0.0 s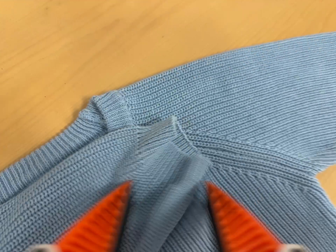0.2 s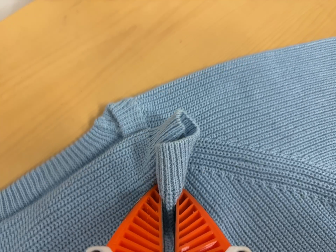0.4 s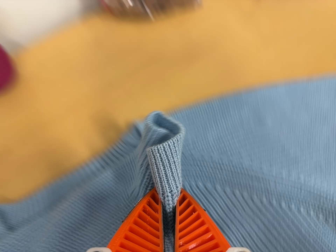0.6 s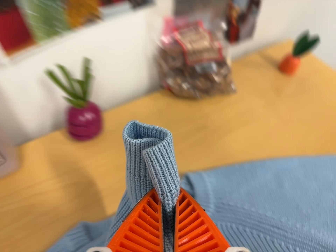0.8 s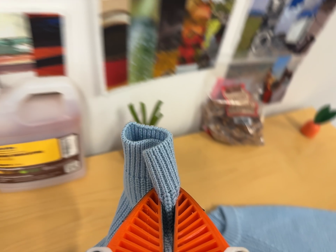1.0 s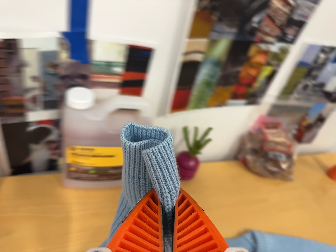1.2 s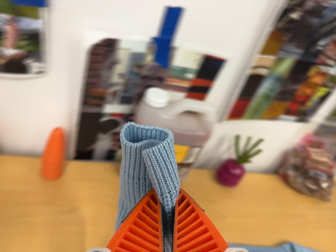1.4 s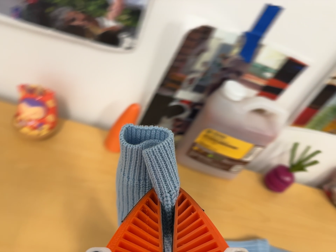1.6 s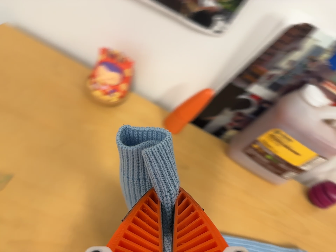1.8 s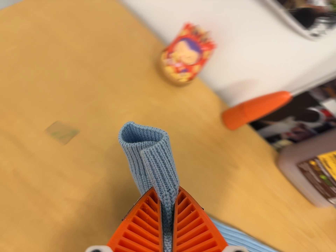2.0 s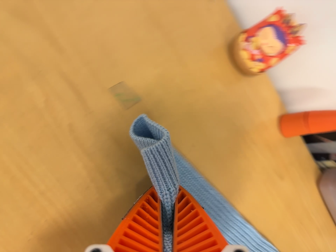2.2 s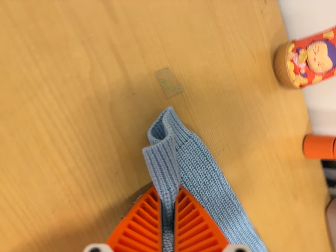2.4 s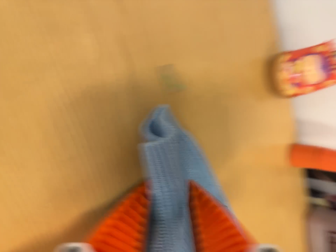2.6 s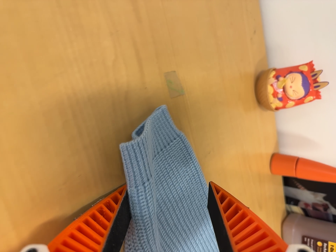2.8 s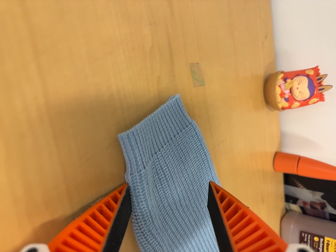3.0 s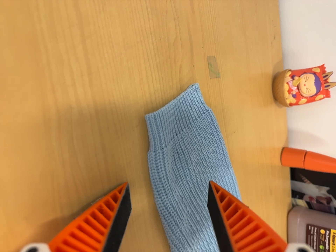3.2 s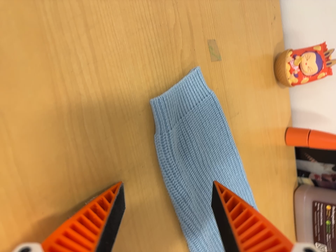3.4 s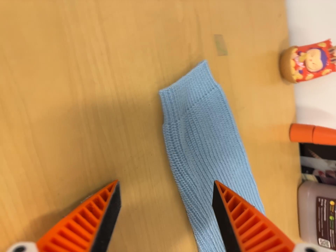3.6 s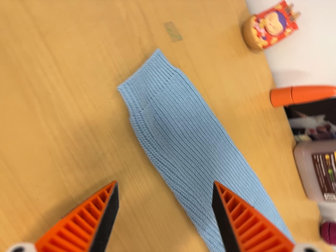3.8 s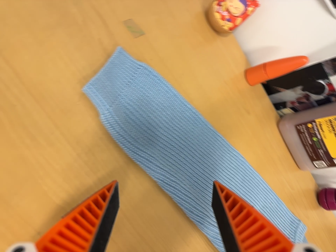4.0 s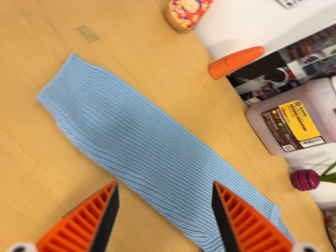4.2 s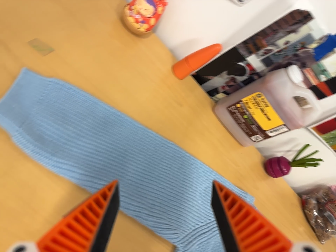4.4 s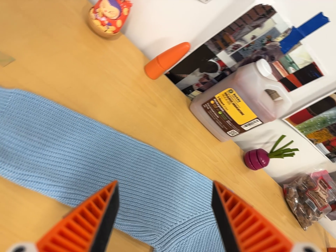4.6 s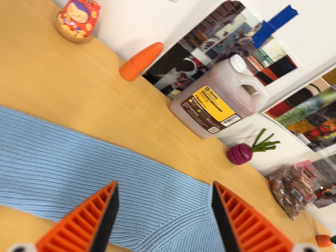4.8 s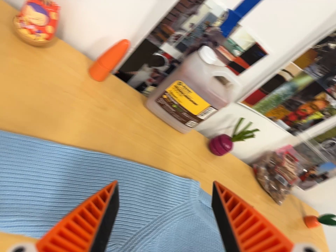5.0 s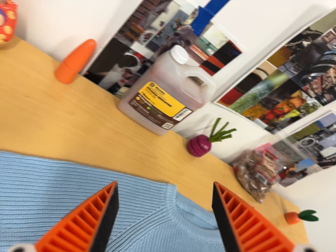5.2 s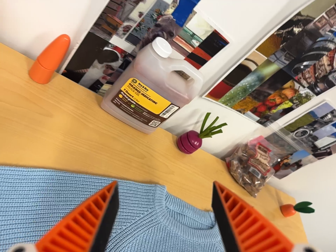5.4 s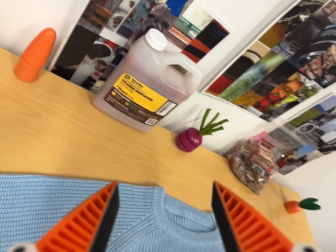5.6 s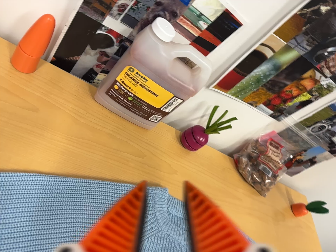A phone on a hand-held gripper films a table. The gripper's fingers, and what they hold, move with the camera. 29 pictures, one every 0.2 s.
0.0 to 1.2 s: The camera swings to its left by about 15 degrees, and the scene slides to the right. It travels backward and to its left, about 40 cm. Its aim tips toward the top of its view by about 35 degrees, and the scene shifts downward. It rolls about its line of sight by about 35 degrees, and the scene rotates clockwise.
1.2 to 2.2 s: The camera pans to its left by about 15 degrees. It travels to its left, about 34 cm, so close, fixed things drift to the right. Its aim tips toward the bottom of its view by about 10 degrees, and the scene shifts upward. It rolls about its line of sight by about 60 degrees, and the scene rotates clockwise.
2.2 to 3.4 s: The camera travels backward, to its left and toward the bottom of its view, about 14 cm, so what stands in front gets smaller. It rolls about its line of sight by about 10 degrees, and the scene rotates clockwise.
3.4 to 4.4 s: The camera travels to its right, about 18 cm, so close, fixed things drift to the left. It rolls about its line of sight by about 40 degrees, and the scene rotates counterclockwise.
4.4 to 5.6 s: The camera travels forward, to its right and toward the top of its view, about 16 cm, so what stands in front looms larger. It rolls about its line of sight by about 15 degrees, and the scene rotates counterclockwise.
The film runs backward here.
